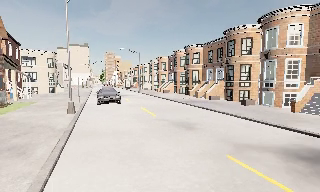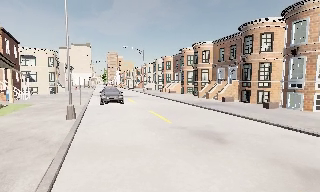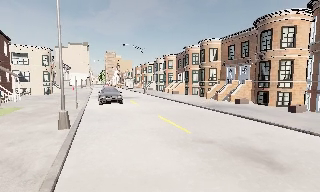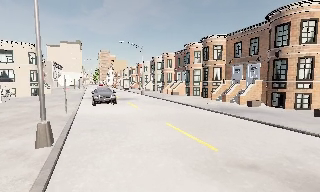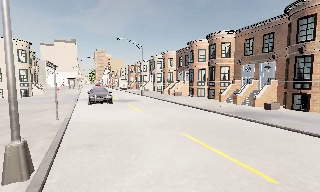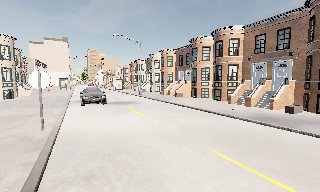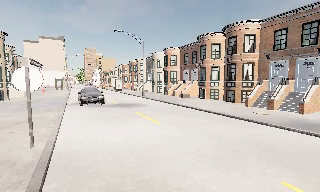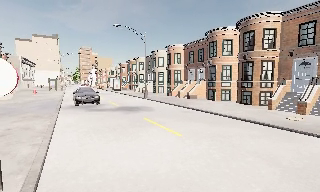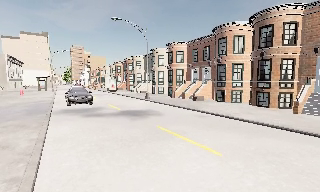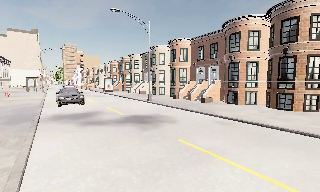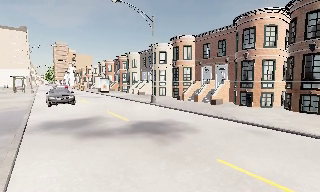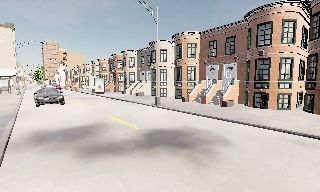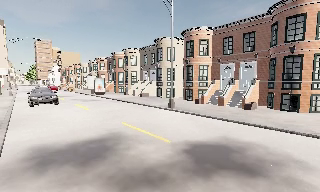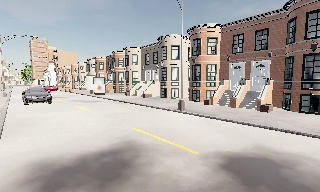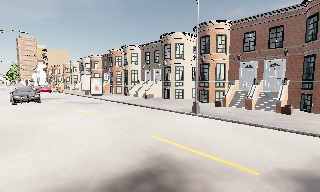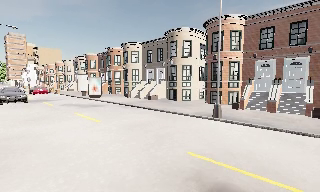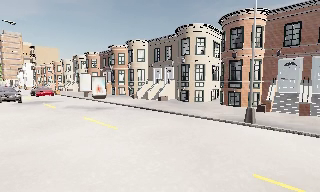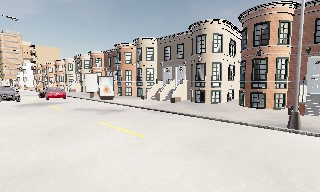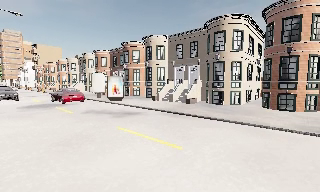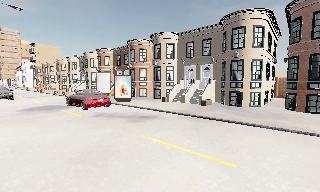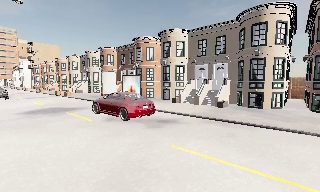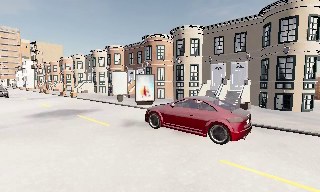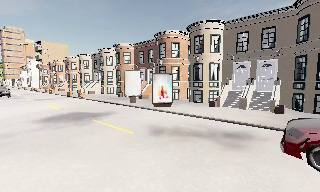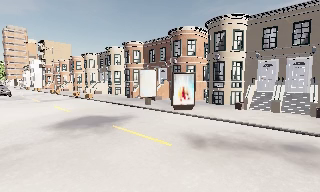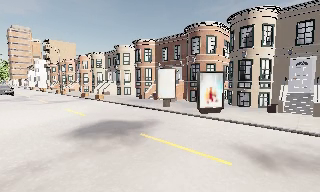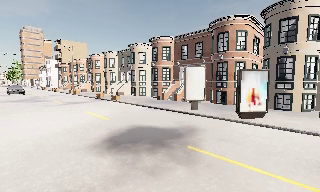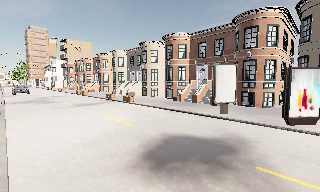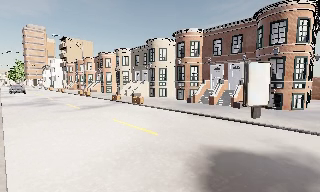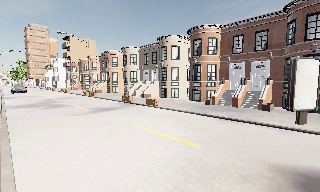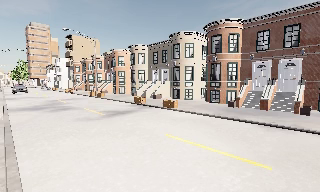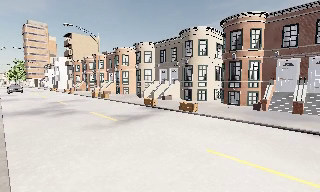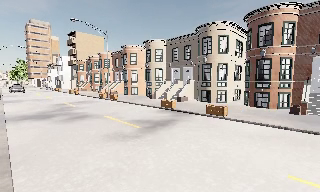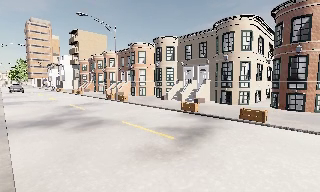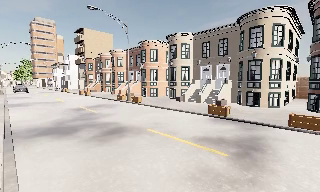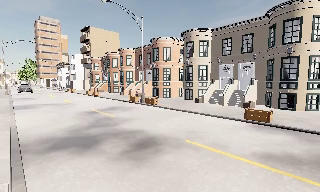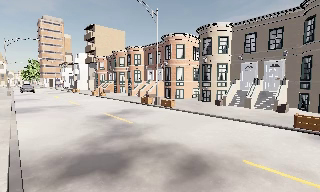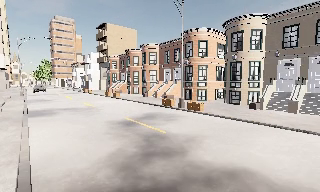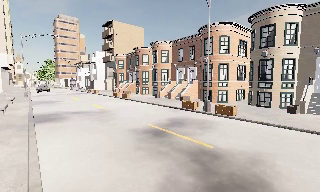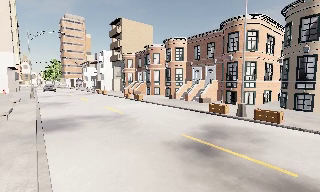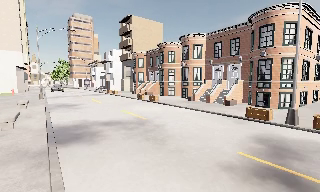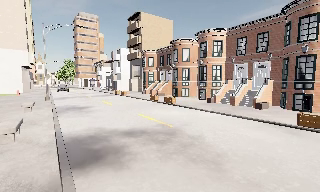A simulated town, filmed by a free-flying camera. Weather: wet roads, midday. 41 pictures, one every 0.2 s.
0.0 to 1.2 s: The camera travels forward and to its left, about 10 m, so what stands in front looms larger.
1.2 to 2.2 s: The camera pans to its right, which is clockwise from overhead, by about 10 degrees. It travels forward and to its left, about 9 m, so what stands in front looms larger.
2.2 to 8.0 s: The camera travels to its left and forward, about 50 m, so close, fixed things drift to the right.
The film runs backward here.
